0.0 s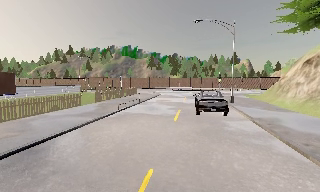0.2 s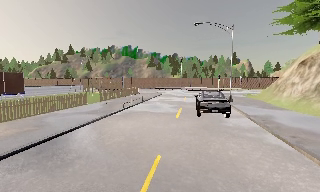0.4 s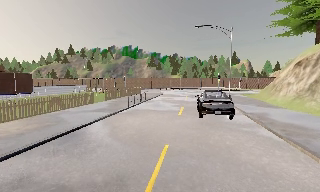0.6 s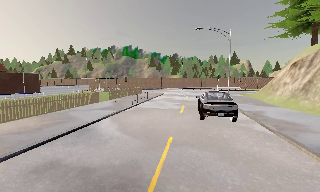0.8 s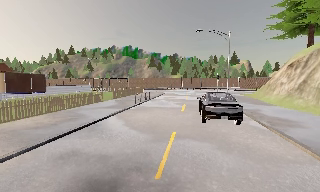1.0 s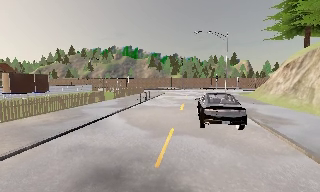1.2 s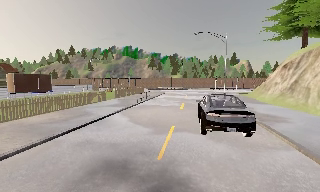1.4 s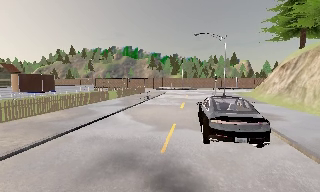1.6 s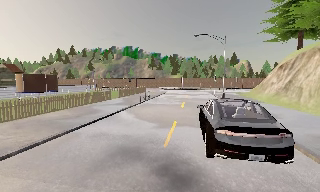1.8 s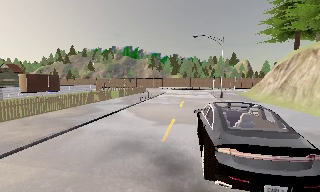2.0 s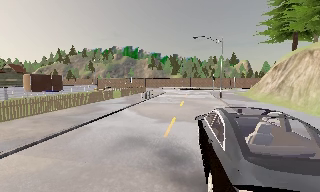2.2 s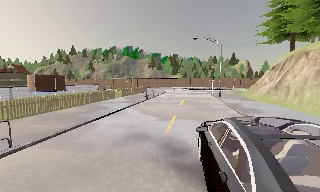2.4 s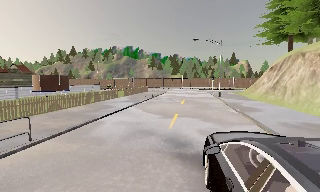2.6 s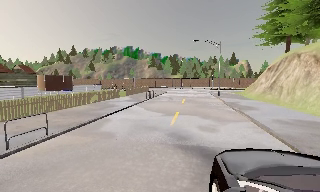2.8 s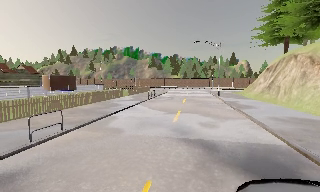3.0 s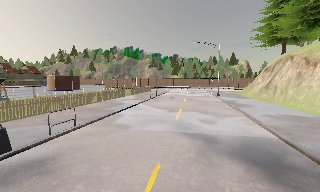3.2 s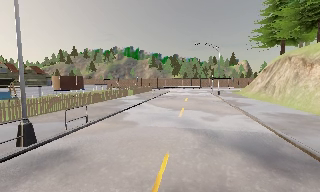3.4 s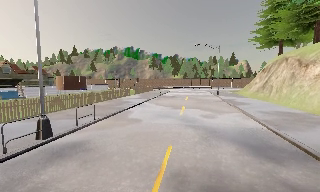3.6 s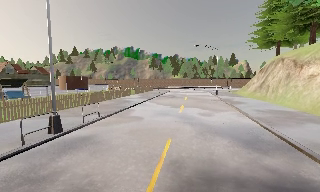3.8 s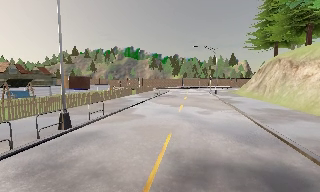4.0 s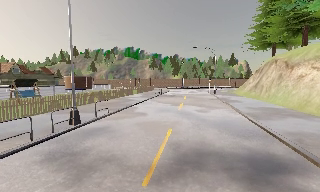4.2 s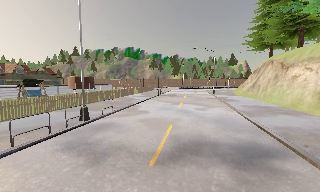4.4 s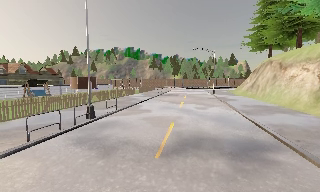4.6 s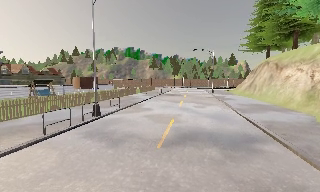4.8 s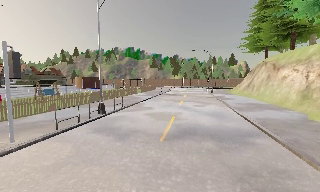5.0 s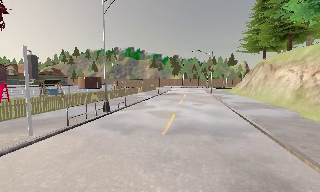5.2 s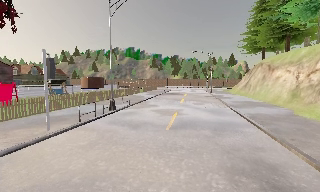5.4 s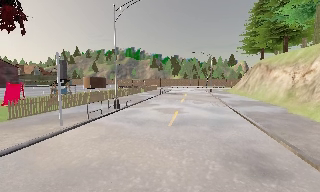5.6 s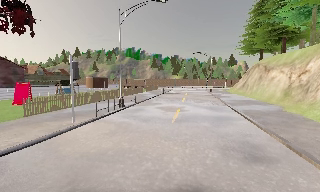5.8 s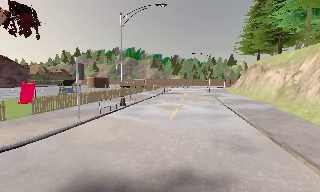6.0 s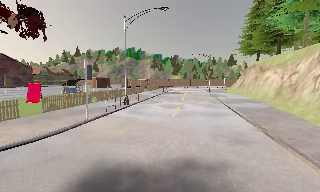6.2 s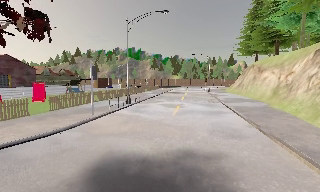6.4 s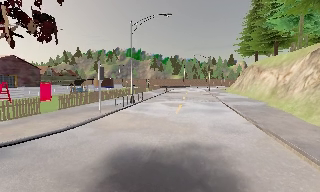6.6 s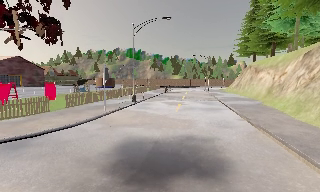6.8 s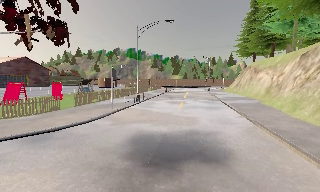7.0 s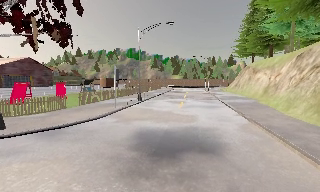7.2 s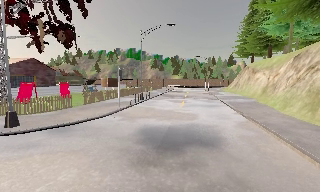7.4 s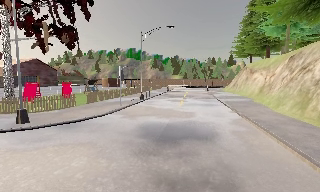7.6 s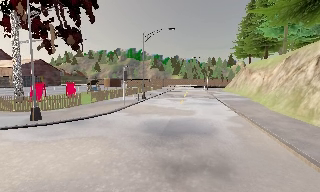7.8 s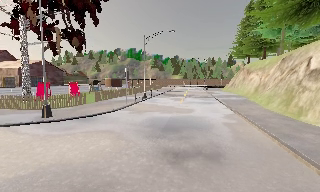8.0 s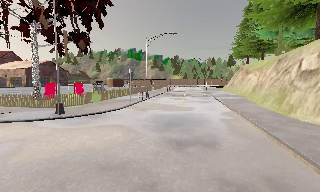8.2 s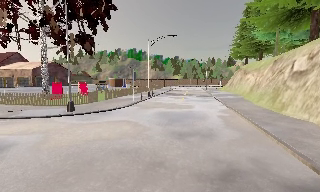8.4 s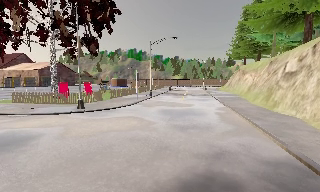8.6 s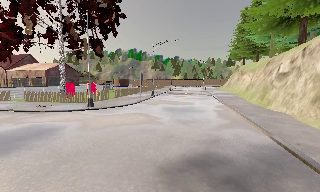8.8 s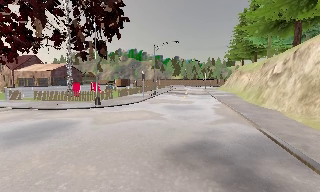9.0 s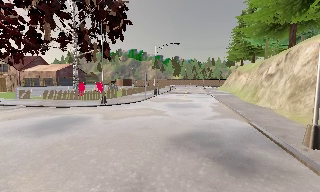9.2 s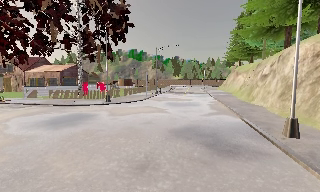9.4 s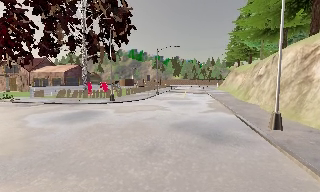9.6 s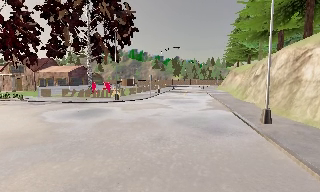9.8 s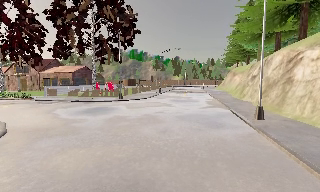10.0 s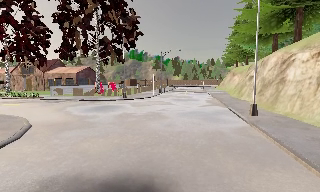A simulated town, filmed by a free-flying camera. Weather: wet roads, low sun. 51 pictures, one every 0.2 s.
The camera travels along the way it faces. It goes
backward.
0.0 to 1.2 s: The camera travels backward, about 4 m, so what stands in front gets smaller. It loses speed.
1.2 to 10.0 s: The camera travels backward, about 30 m, so what stands in front gets smaller.
The film runs backward here.
